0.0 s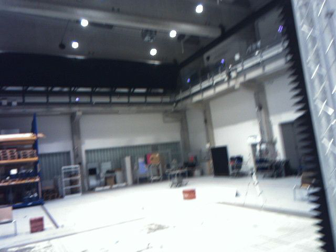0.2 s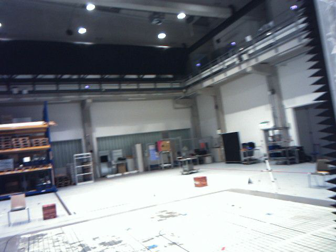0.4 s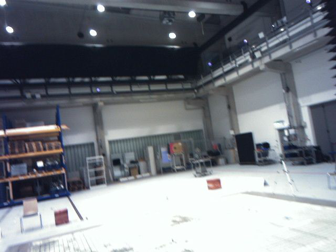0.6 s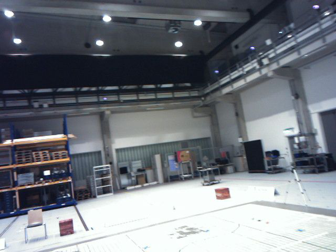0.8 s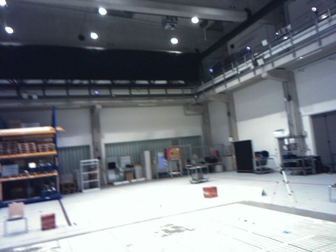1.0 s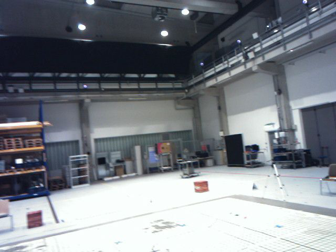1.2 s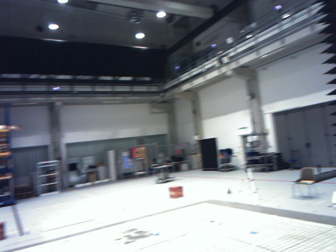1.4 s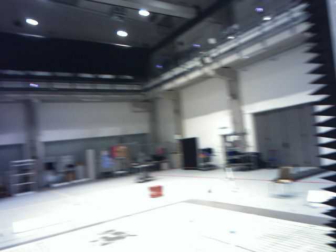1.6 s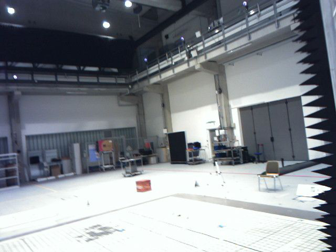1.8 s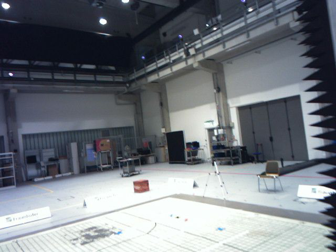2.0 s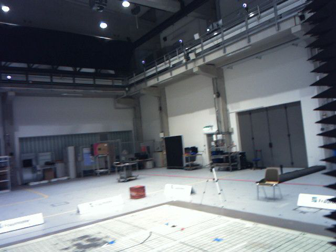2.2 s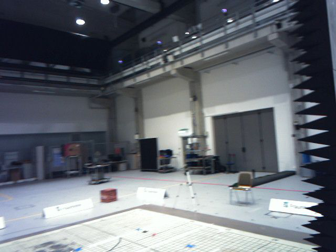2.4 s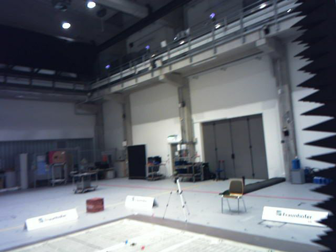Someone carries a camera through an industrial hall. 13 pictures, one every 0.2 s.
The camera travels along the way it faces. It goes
forward.
0.0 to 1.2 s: The camera travels forward, about 1.2 m, so what stands in front looms larger.
1.2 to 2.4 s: The camera swings to its right by about 15 degrees, and the scene slides to the left. It travels forward, about 1.2 m, so what stands in front looms larger.
The film runs forward here.
